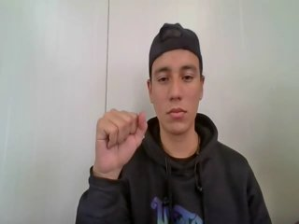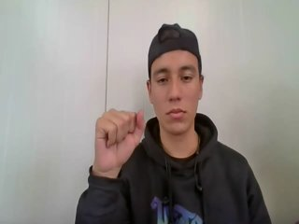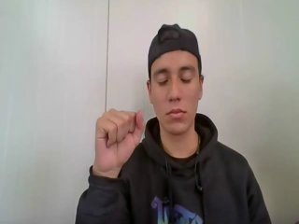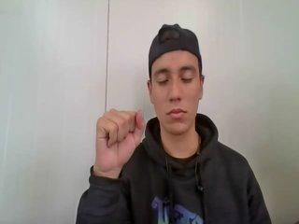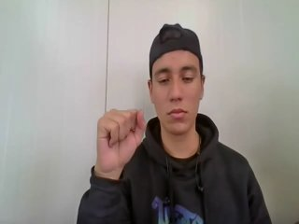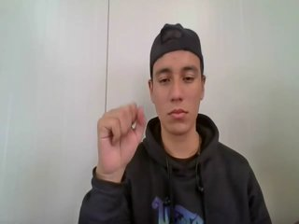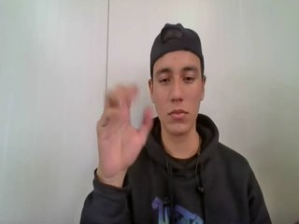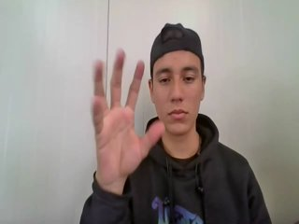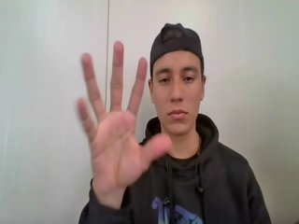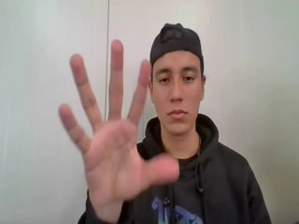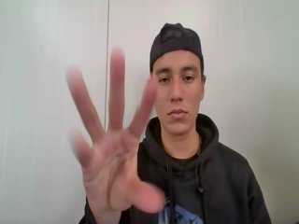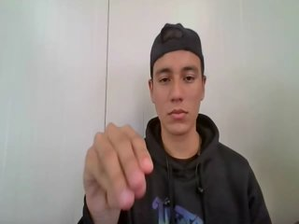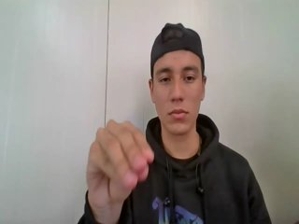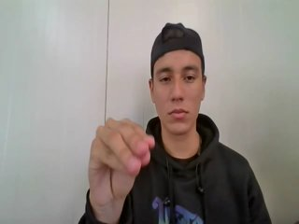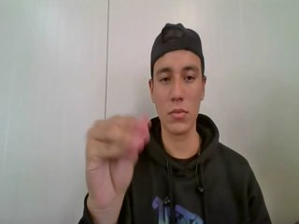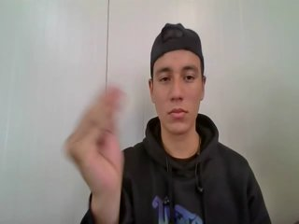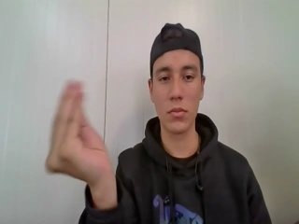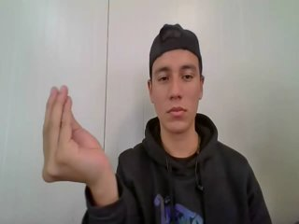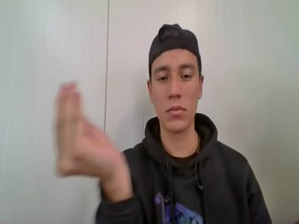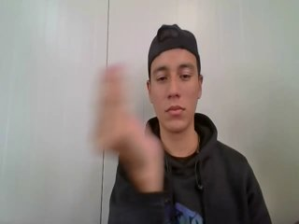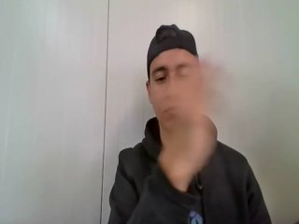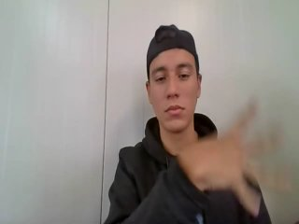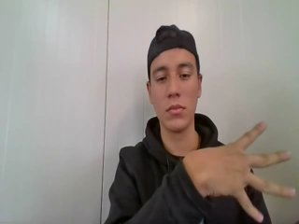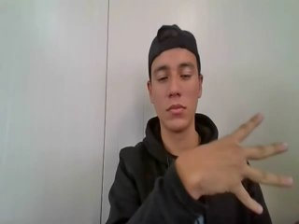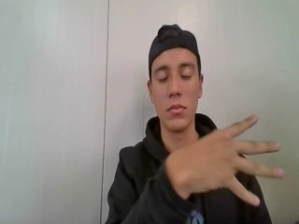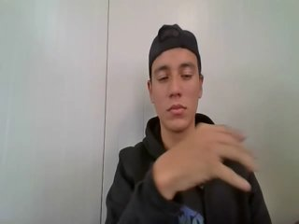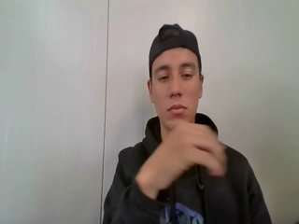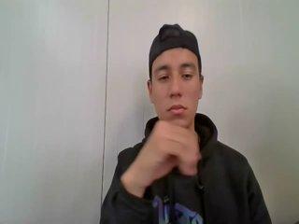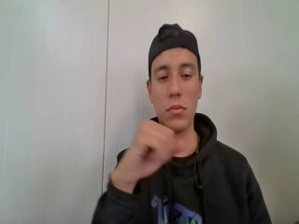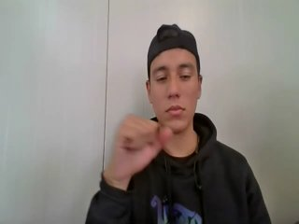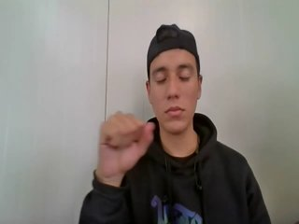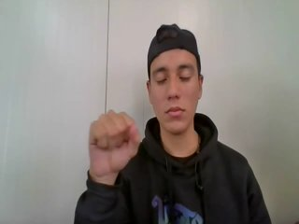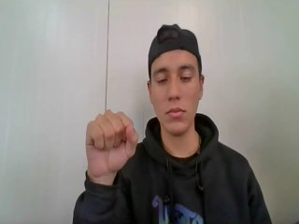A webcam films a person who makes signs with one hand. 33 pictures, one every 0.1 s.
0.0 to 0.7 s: Pointing with one finger.
0.8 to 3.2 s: On the screen the hand sweeps to the right. The name of the sign: Throw left.
